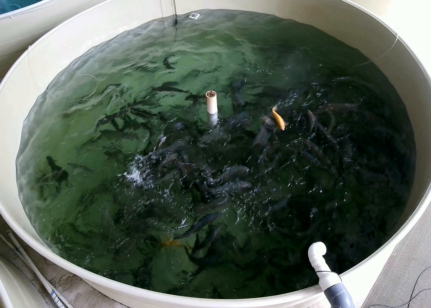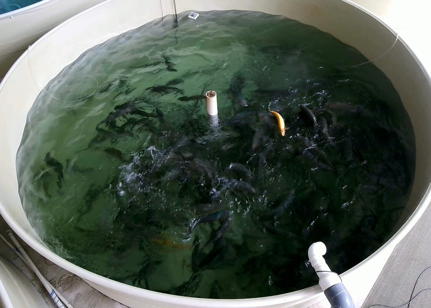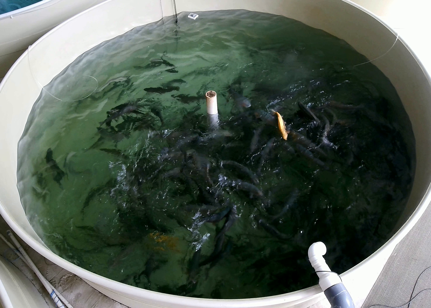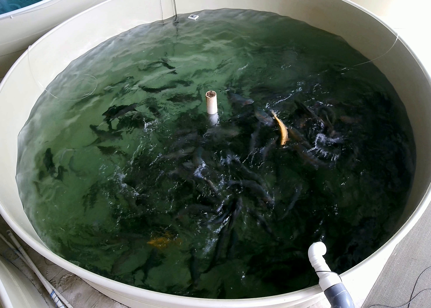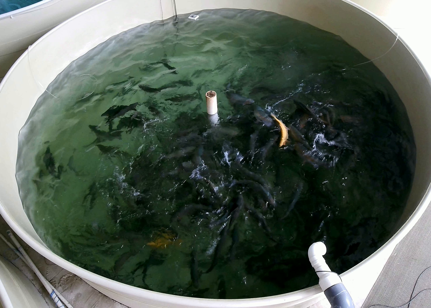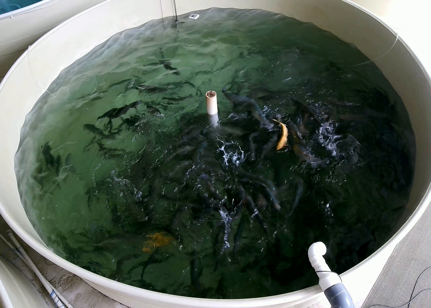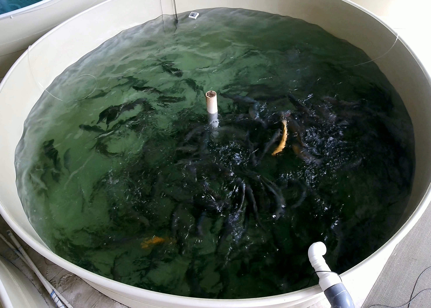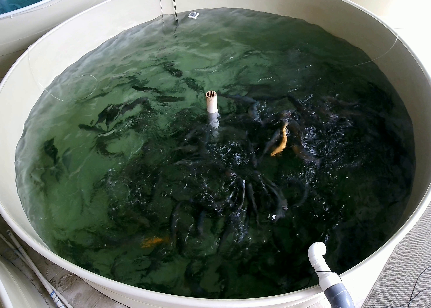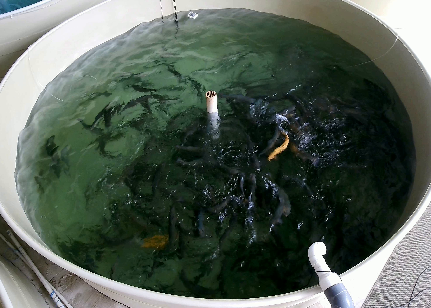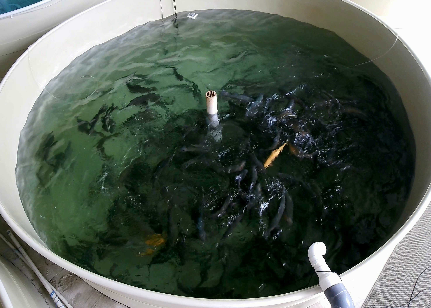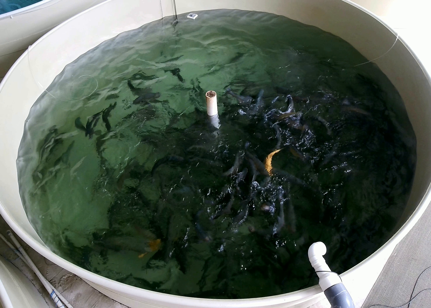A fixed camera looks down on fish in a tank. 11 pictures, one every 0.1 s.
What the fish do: Weak feeding.
